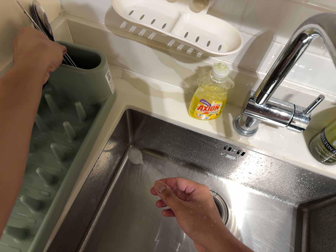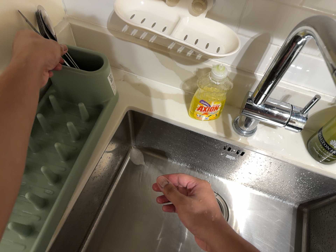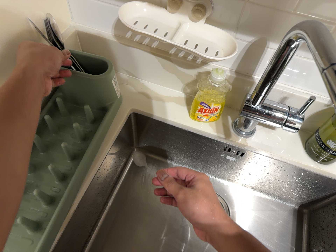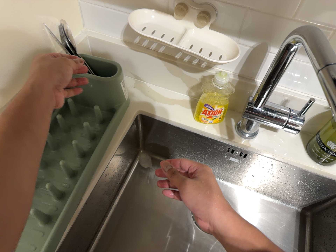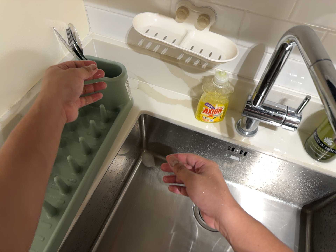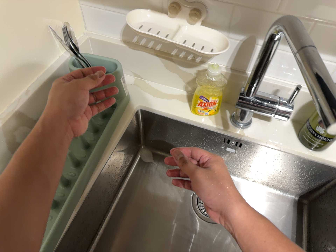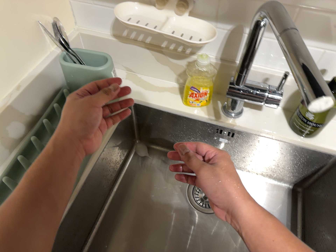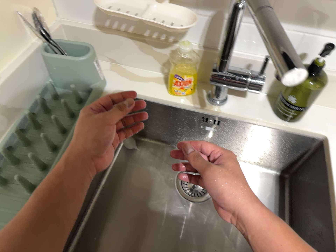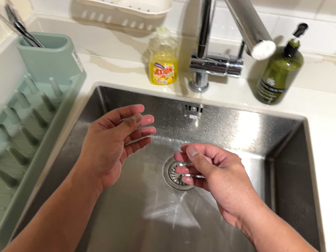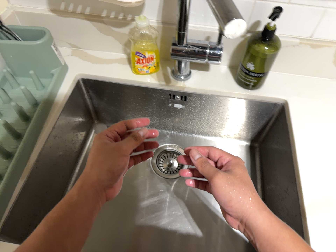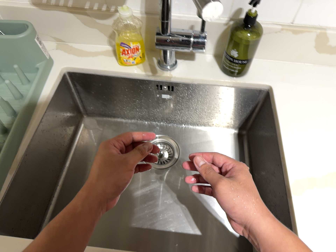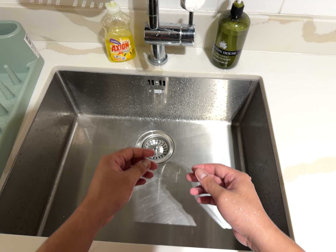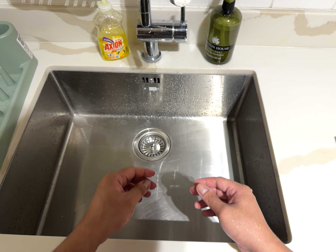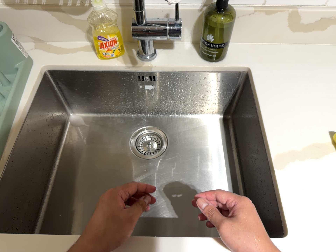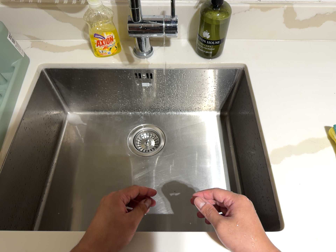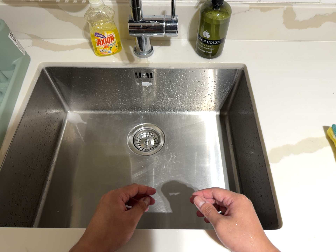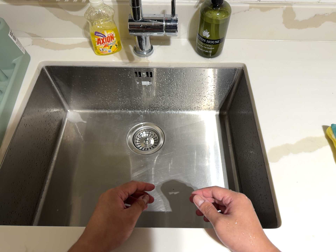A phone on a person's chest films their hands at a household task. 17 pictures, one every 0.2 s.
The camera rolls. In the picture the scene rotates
counterclockwise.
0.0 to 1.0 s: The camera travels backward and toward the bottom of its view, about 12 cm, so what stands in front gets smaller.
1.0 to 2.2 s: The camera travels toward the bottom of its view and to its right, about 14 cm, so close, fixed things drift upward. It rolls about its line of sight by about 15 degrees, and the scene rotates counterclockwise.
2.2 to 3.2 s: The camera shifts only a little, or ends up much as it began.
The film runs forward here.
